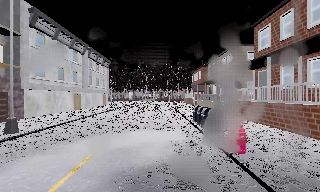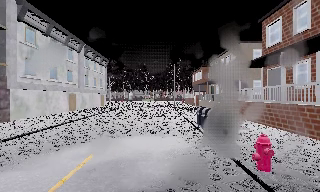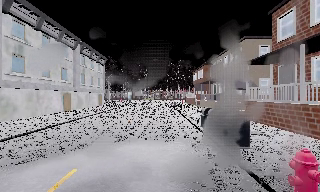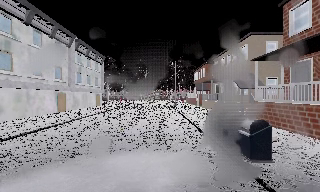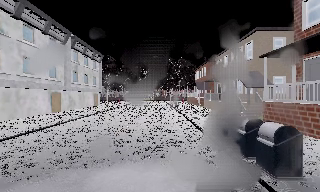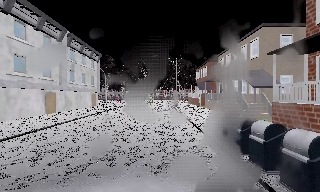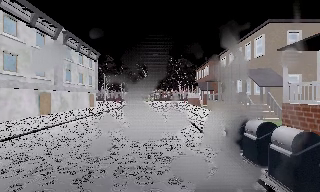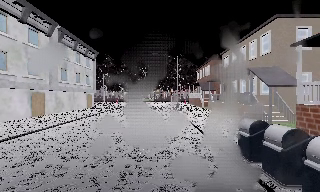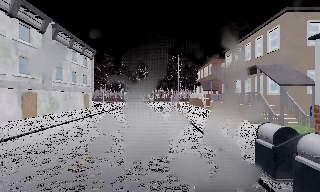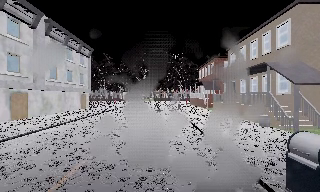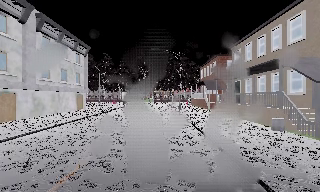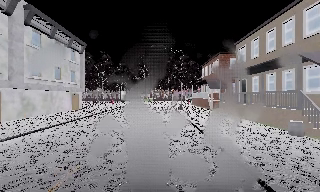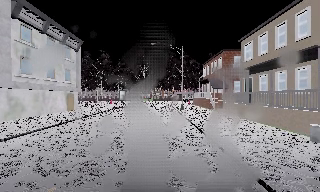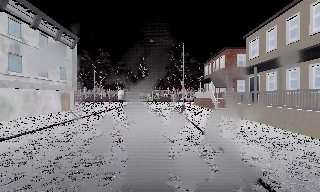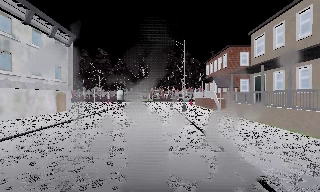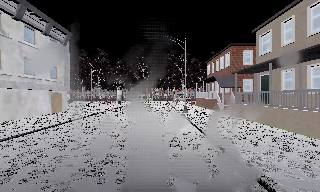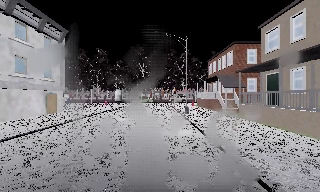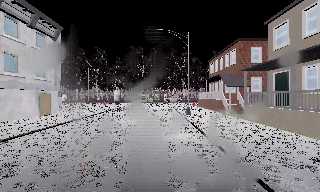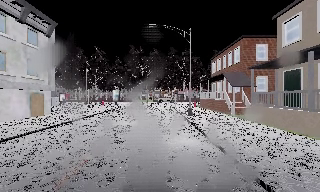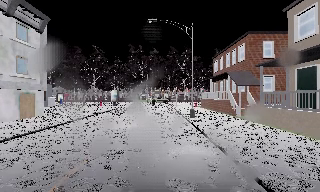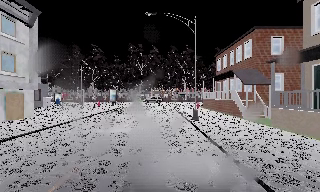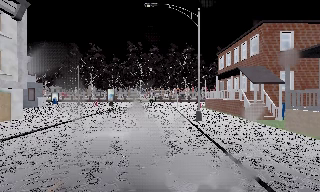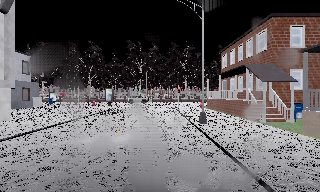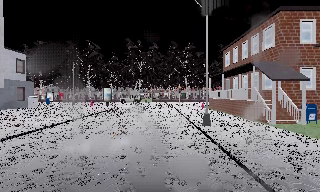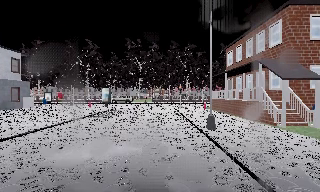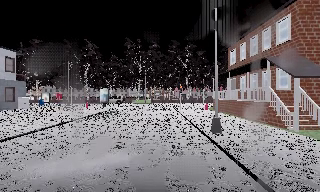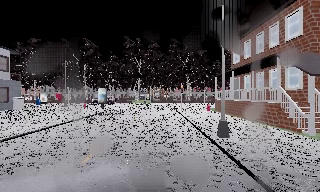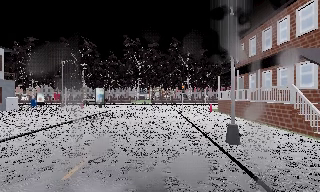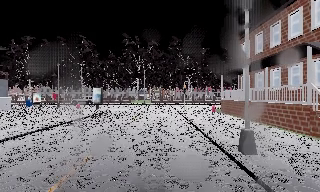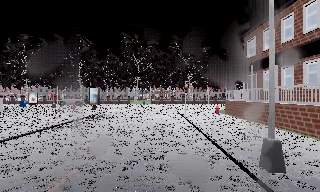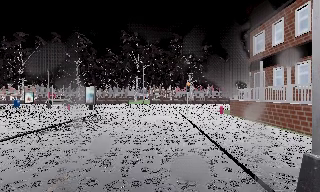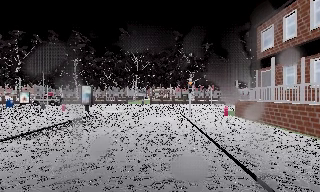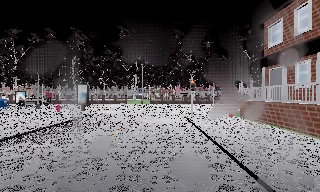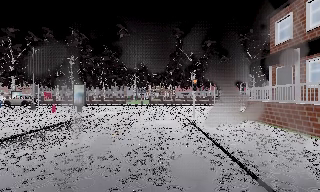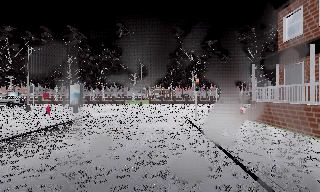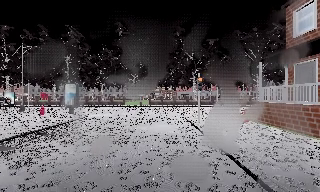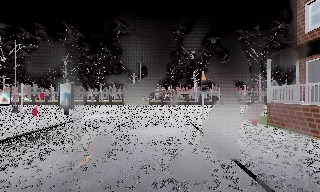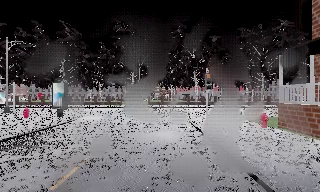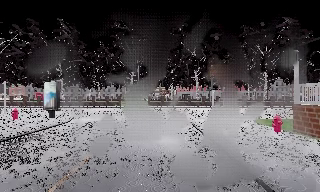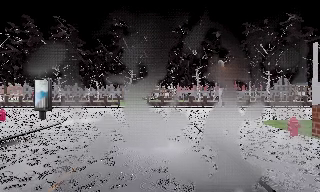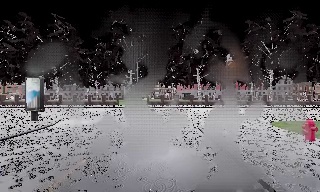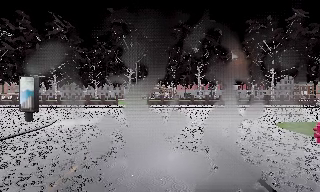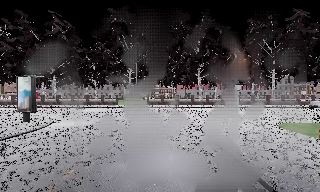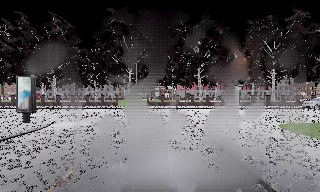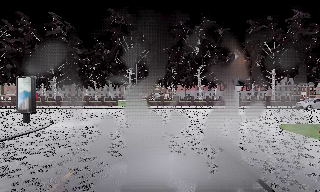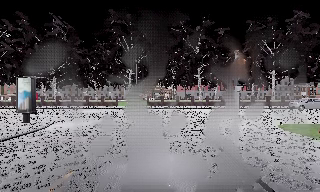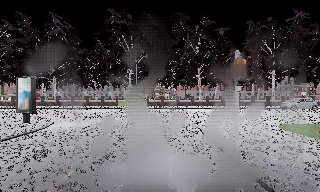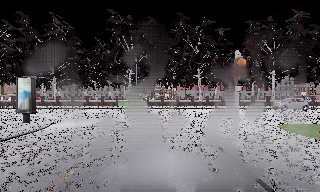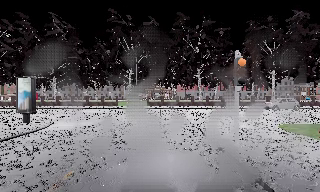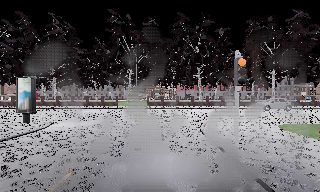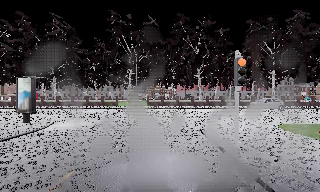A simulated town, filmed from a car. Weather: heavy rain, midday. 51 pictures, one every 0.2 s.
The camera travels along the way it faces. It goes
forward.
0.0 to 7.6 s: The camera travels forward, about 35 m, so what stands in front looms larger.
7.6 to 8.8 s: The camera travels forward, about 2.5 m, so what stands in front looms larger. It loses speed.
8.8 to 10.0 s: The camera keeps its place and its aim.
The film runs forward here.
